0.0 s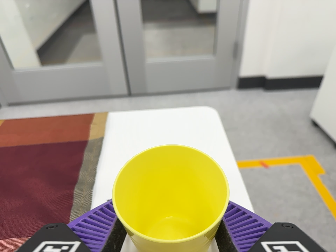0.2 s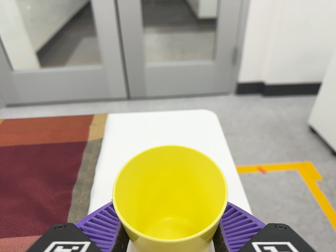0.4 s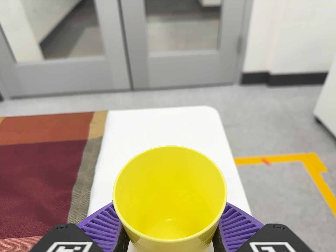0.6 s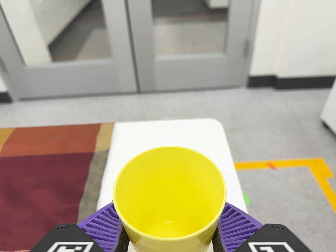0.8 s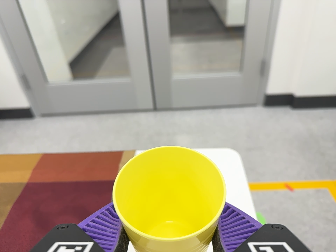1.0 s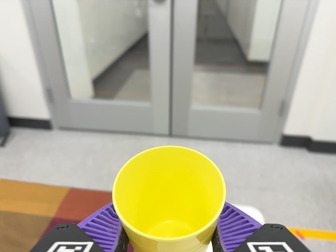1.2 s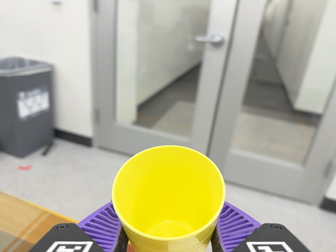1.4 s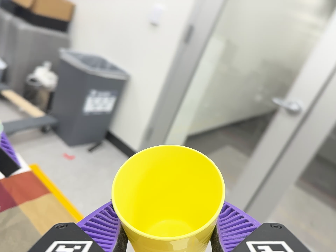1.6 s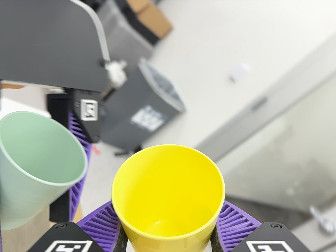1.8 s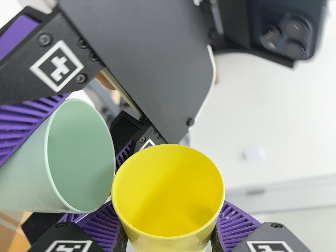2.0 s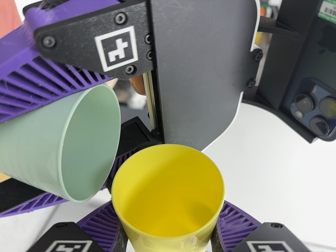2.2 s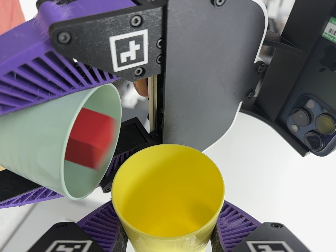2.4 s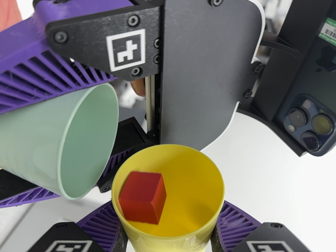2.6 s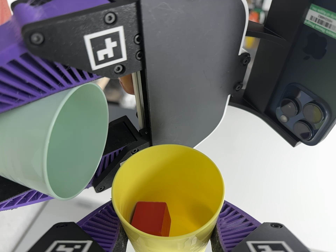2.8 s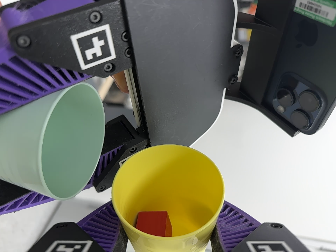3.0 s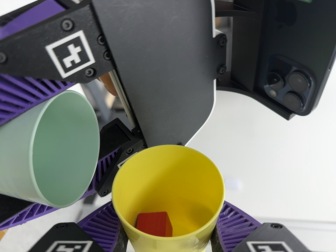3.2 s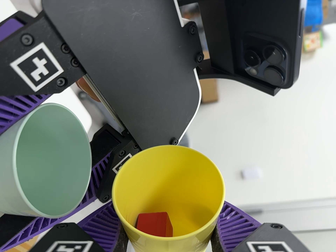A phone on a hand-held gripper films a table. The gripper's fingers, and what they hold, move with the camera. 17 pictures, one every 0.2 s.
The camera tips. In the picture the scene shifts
downward.
0.0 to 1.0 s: The camera travels toward the top of its view, about 12 cm, so close, fixed things drift downward. It rolls about its line of sight by about 10 degrees, and the scene rotates clockwise.
1.0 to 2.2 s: The scene slides to the right, as the camera pans about 15 degrees to its left. It travels to its left and toward the top of its view, about 32 cm, so close, fixed things drift to the right. Its aim tips toward the top of its view by about 30 degrees, and the scene shifts downward. It rolls about its line of sight by about 120 degrees, and the scene rotates clockwise.
2.2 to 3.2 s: The camera travels to its right, about 5 cm. It rolls about its line of sight by about 25 degrees, and the scene rotates counterclockwise.
The film runs backward here.
